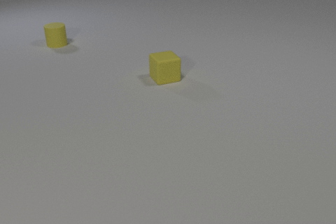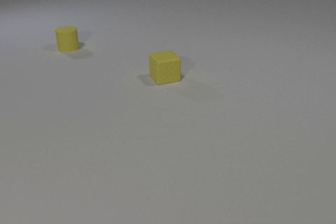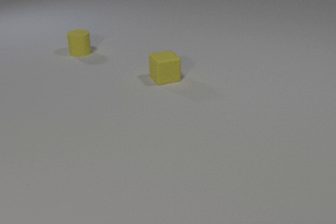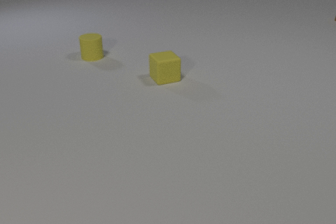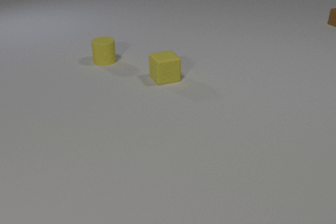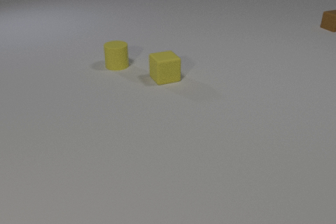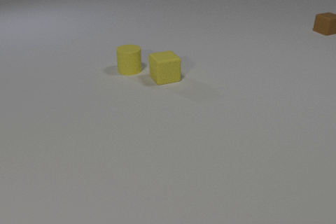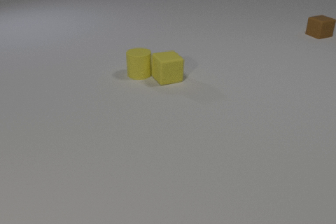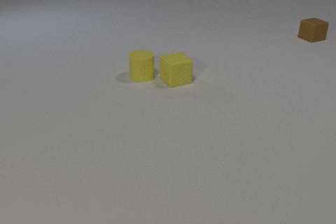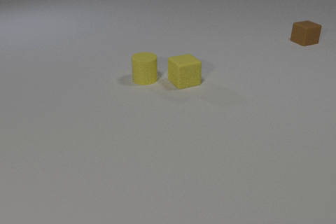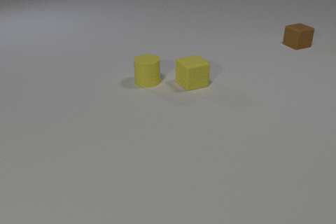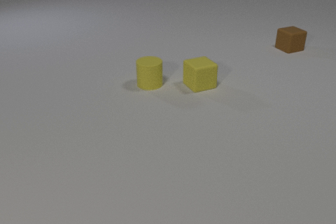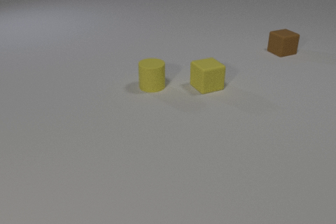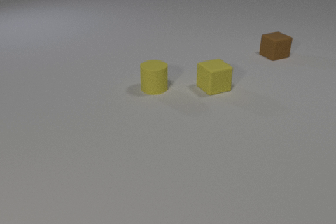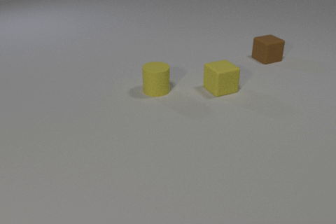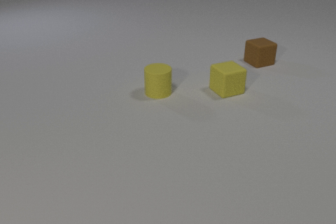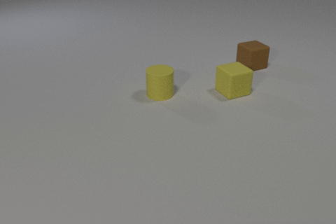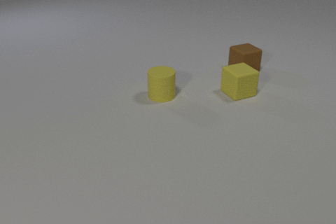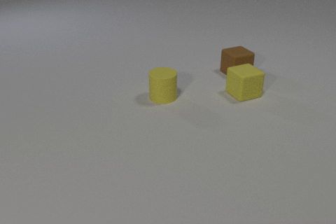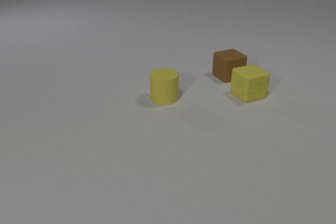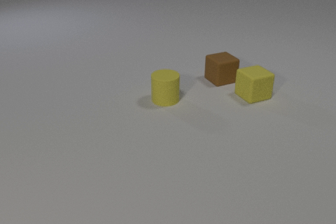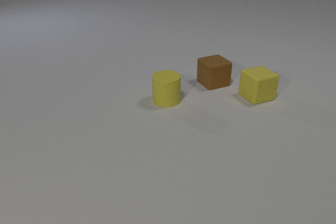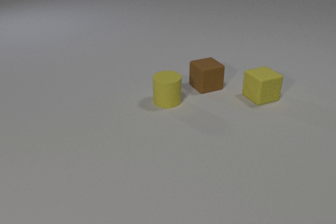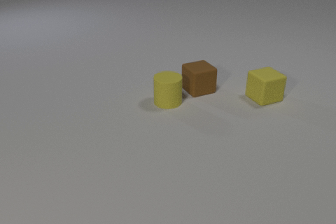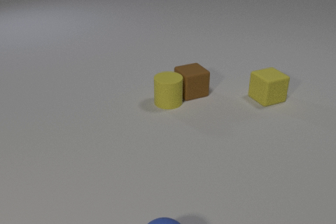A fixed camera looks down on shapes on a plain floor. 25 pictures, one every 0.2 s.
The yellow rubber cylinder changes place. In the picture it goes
toward the camera.
The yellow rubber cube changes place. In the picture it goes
to the right.
0.0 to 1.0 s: The yellow rubber cylinder slides toward the camera and to the right. The brown rubber cube comes in at the right edge, slides toward the camera and to the left.
1.0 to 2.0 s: The yellow rubber cylinder slides toward the camera and to the right. The yellow rubber cube slides to the right and toward the camera. The brown rubber cube slides toward the camera and to the left. The yellow rubber cylinder and the yellow rubber cube collide.
2.0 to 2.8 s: The yellow rubber cylinder slides toward the camera and to the right. The yellow rubber cube slides to the right. The brown rubber cube slides toward the camera and to the left.
2.8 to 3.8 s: The yellow rubber cylinder slides toward the camera and to the right. The yellow rubber cube slides to the right. The brown rubber cube slides toward the camera and to the left.
3.8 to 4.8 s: The yellow rubber cylinder slides toward the camera. The yellow rubber cube slides to the right. The brown rubber cube slides toward the camera and to the left. The blue rubber sphere comes in at the bottom edge.
What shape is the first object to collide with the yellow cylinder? cube.
Are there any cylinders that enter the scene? no.
What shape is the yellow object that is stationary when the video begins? cube.
